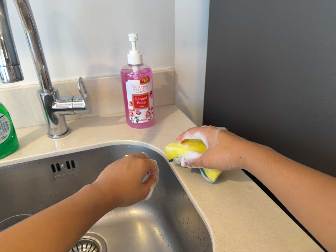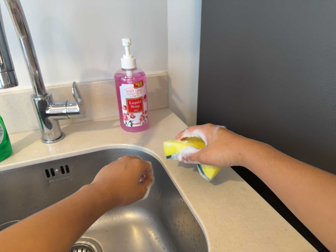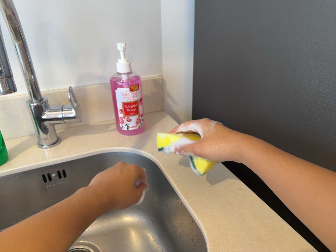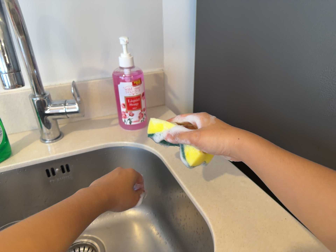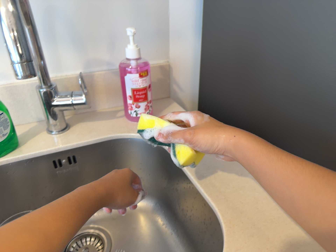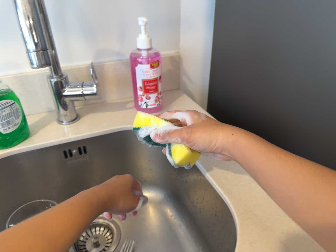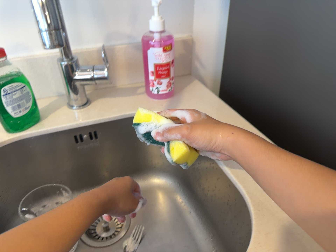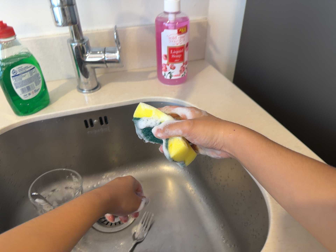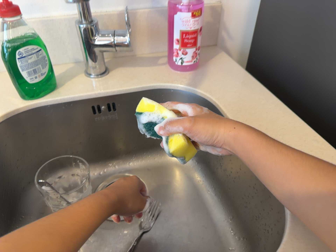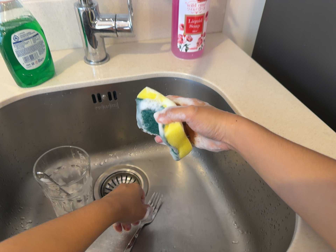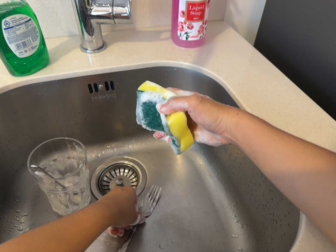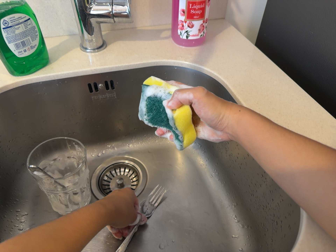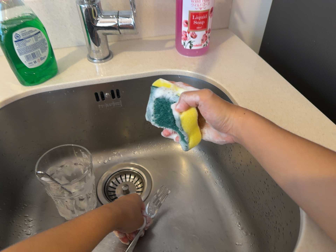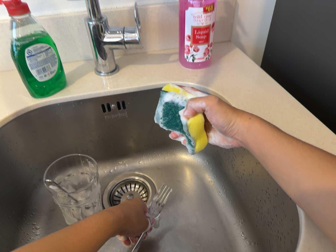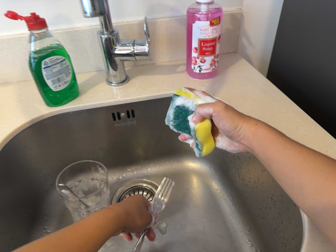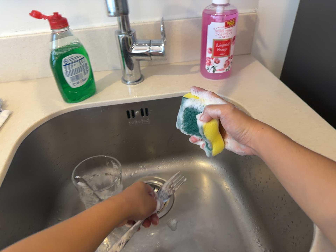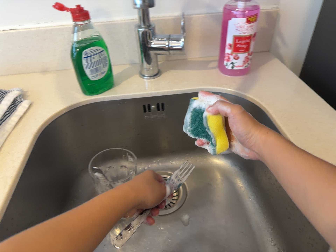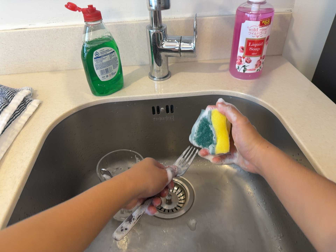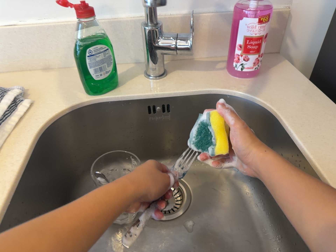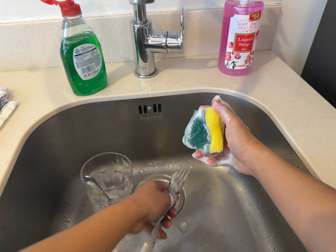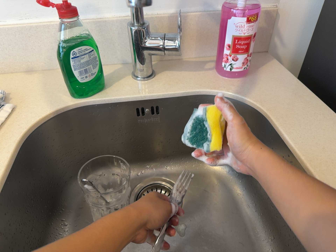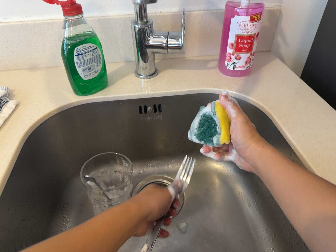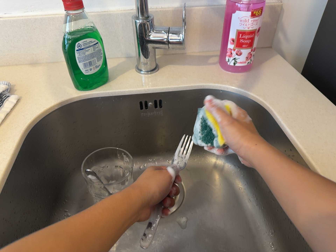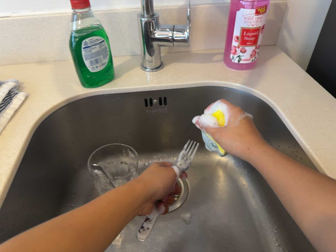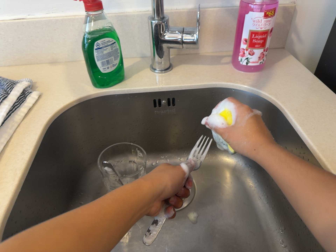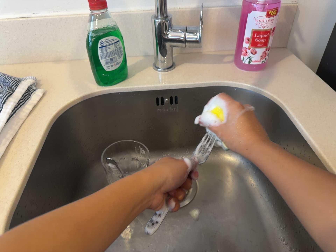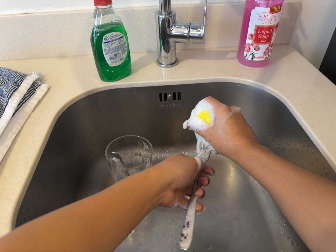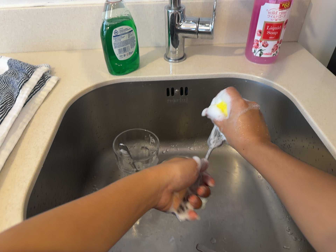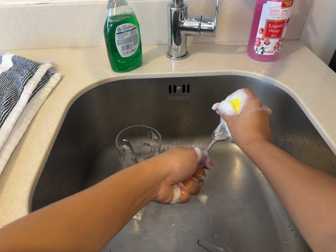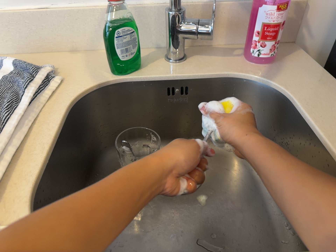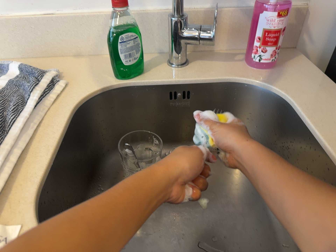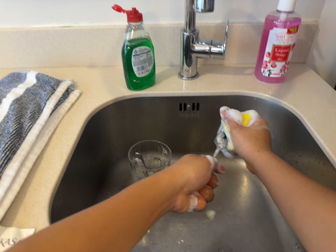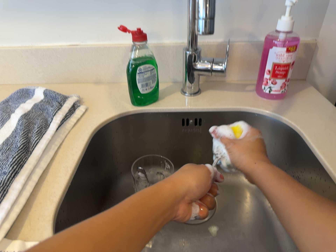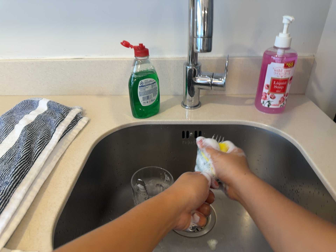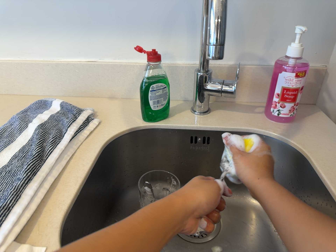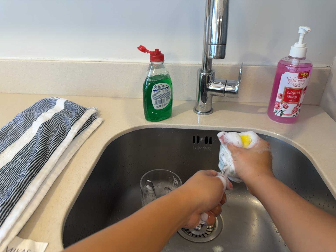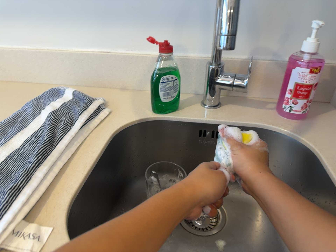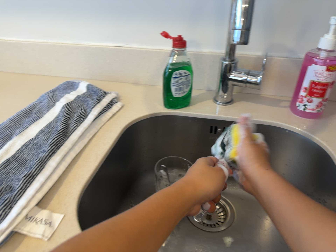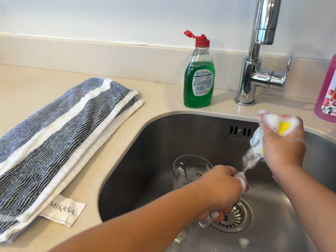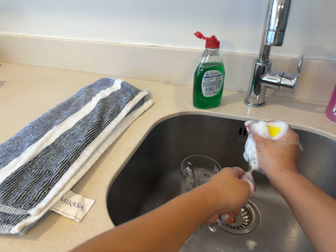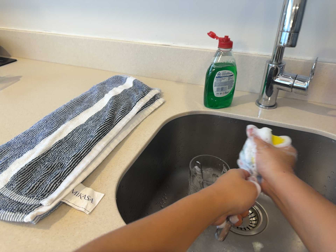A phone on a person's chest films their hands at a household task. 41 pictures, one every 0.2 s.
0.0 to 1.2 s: The camera travels to its left, about 6 cm, so close, fixed things drift to the right.
1.2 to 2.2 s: The camera travels forward, about 8 cm, so what stands in front looms larger. Its aim tips toward the bottom of its view by about 10 degrees, and the scene shifts upward.
2.2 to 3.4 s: The camera swings to its left by about 10 degrees, and the scene slides to the right.
3.4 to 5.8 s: The camera shifts only a little, or ends up much as it began.
5.8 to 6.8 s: The camera's aim tips toward the top of its view by about 10 degrees, and the scene shifts downward.
6.8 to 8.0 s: The camera pans to its left by about 15 degrees. It rolls about its line of sight by about 10 degrees, and the scene rotates clockwise.
The film runs backward here.
